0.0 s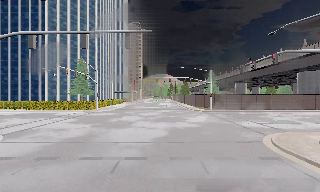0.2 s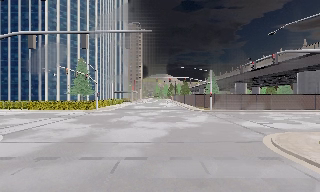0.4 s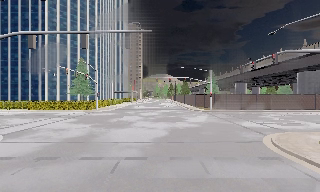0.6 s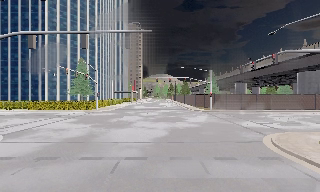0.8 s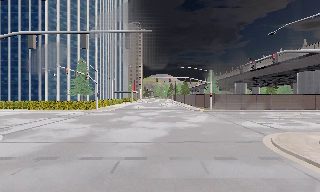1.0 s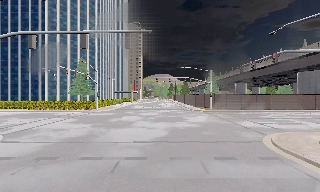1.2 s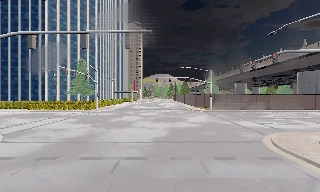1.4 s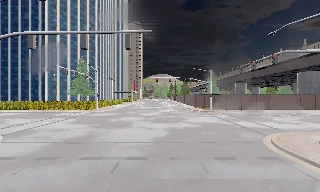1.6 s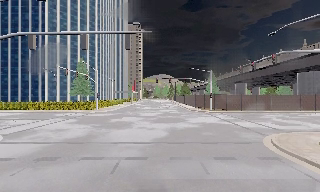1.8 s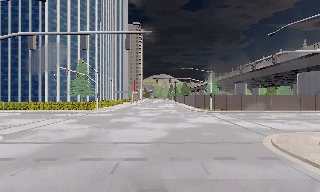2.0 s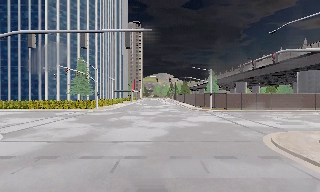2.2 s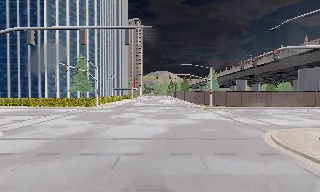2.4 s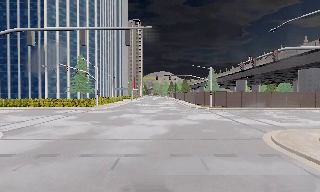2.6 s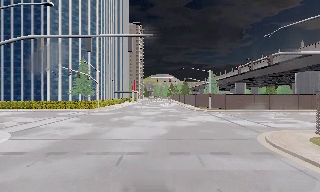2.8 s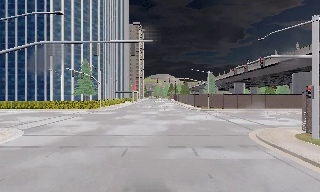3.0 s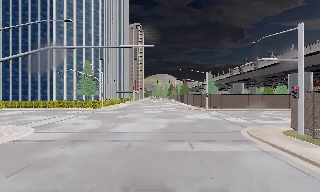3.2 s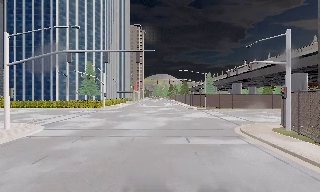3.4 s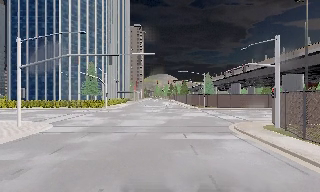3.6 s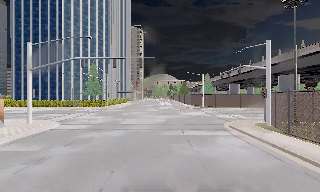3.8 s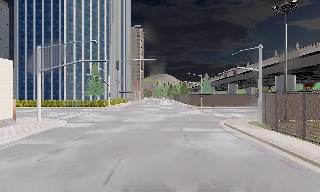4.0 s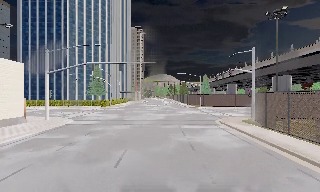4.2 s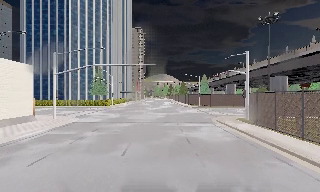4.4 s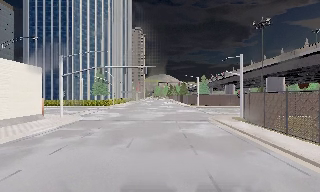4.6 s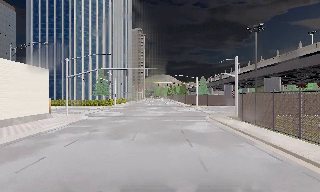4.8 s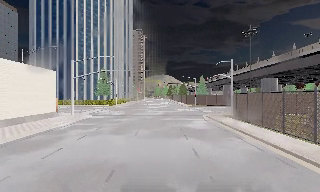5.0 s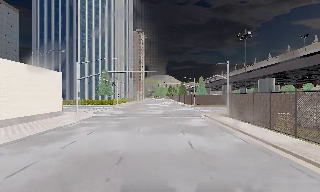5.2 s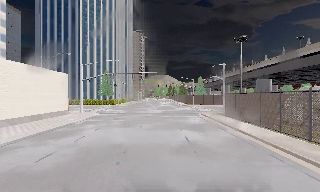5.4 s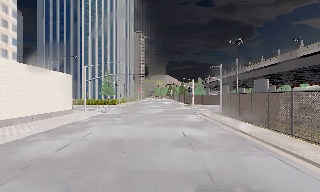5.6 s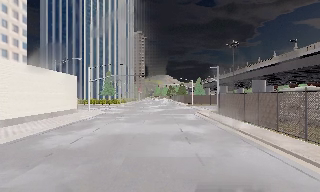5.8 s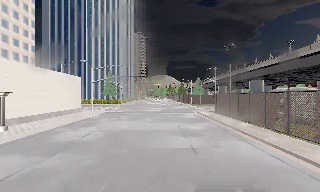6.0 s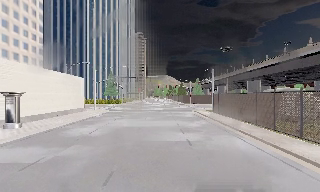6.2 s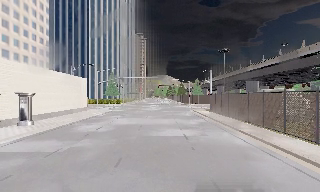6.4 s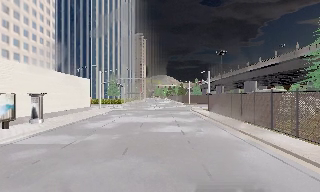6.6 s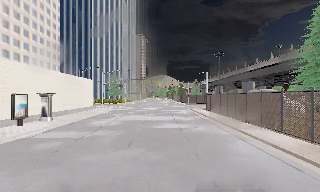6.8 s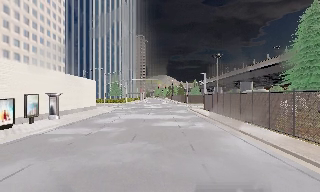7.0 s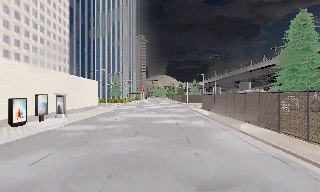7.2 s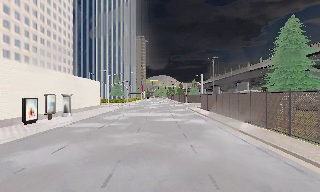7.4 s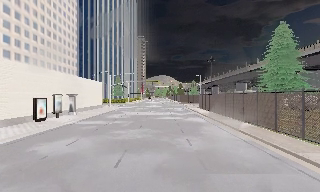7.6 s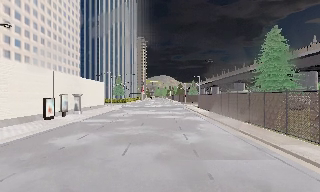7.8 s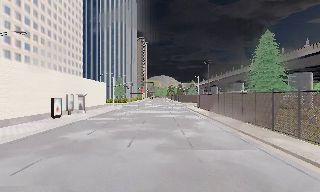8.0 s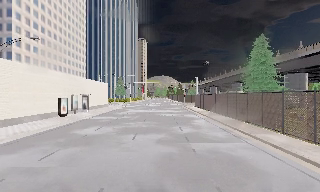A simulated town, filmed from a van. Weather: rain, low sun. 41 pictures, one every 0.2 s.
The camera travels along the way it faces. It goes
backward.
0.0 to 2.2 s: The camera keeps its place and its aim.
2.2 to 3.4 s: The camera travels backward, about 5 m, so what stands in front gets smaller. It gains speed.
3.4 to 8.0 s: The camera travels backward, about 30 m, so what stands in front gets smaller.
The film runs backward here.
